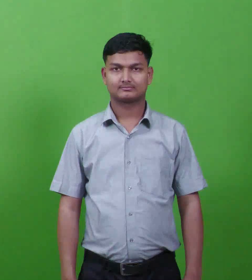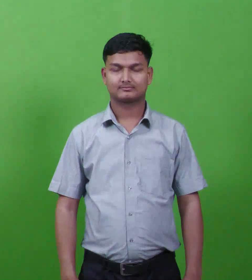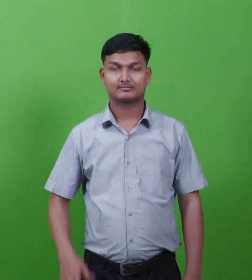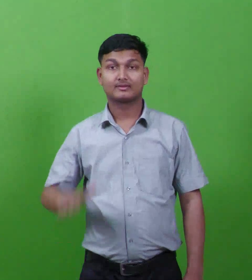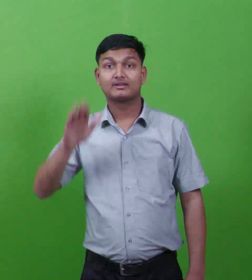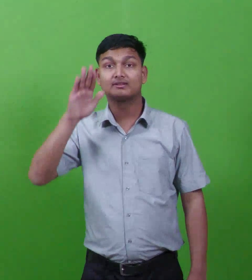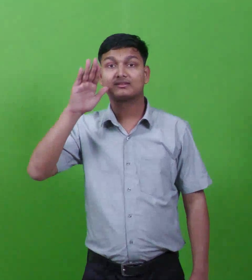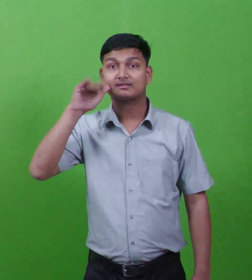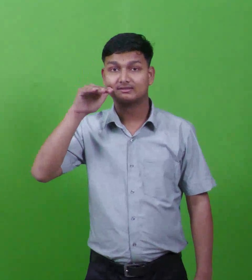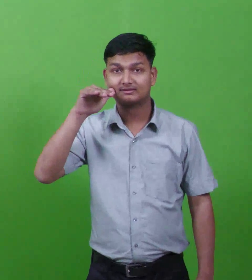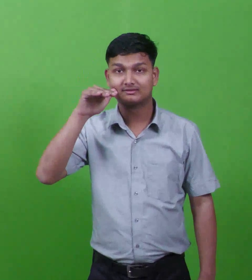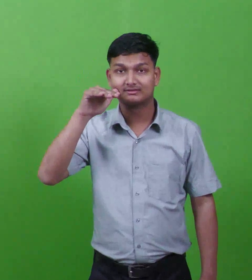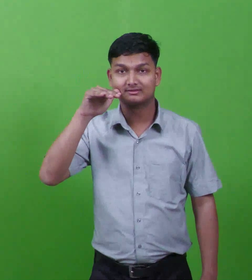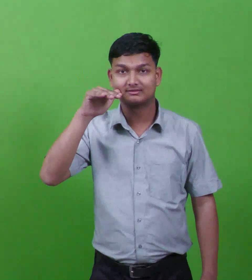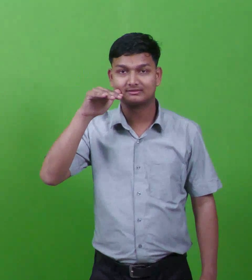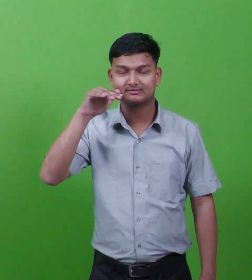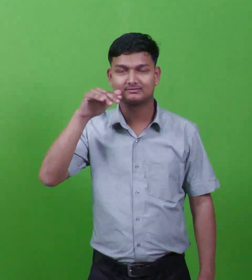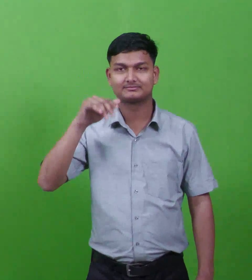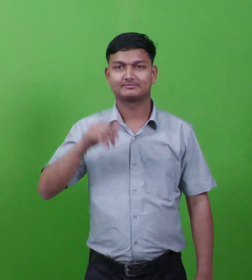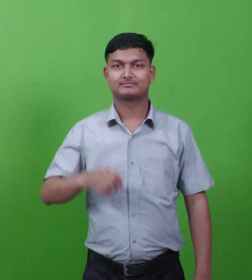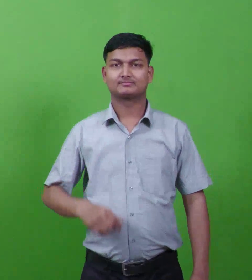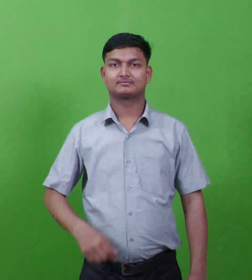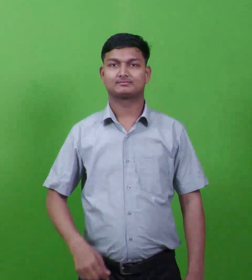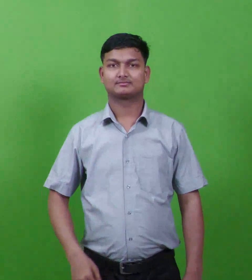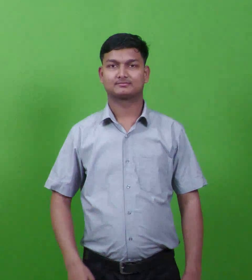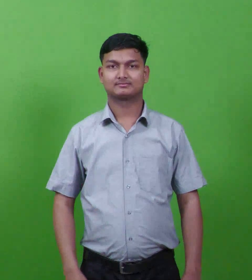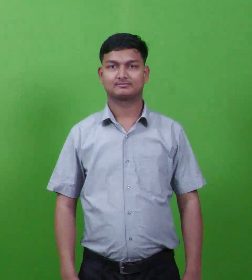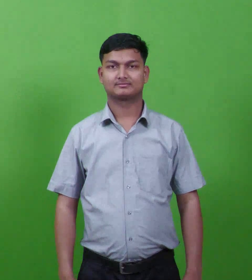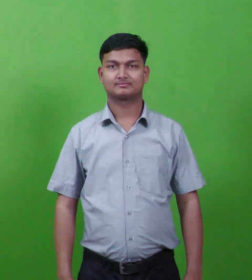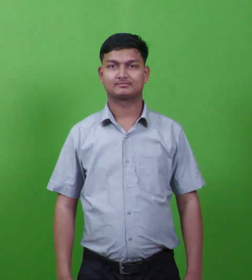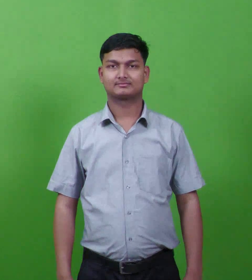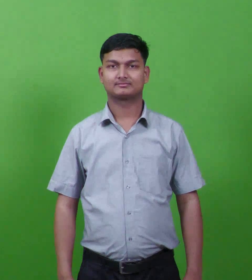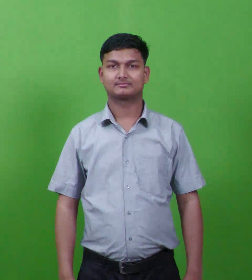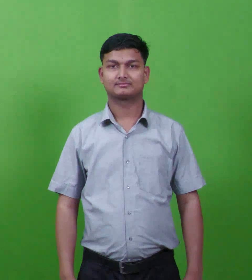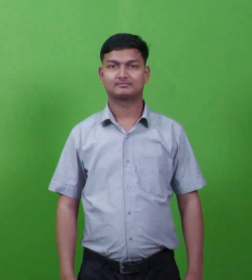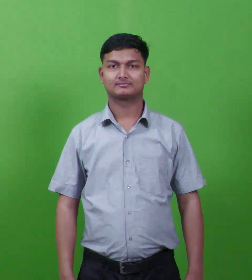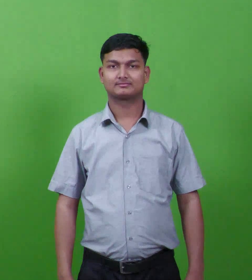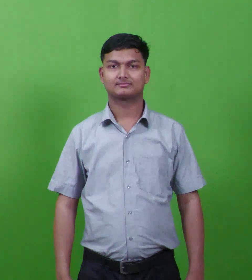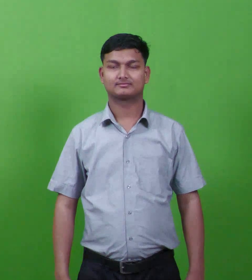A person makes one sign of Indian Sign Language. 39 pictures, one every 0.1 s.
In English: ishmael
